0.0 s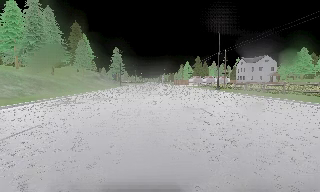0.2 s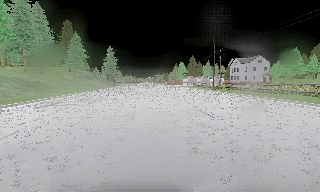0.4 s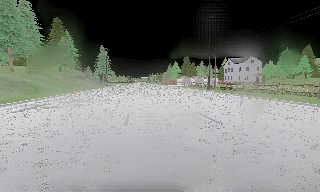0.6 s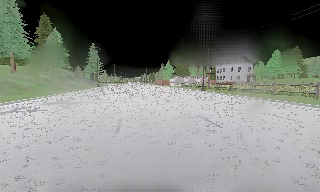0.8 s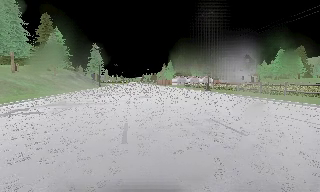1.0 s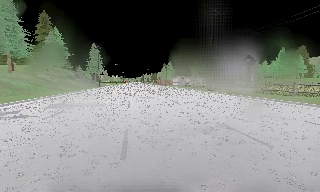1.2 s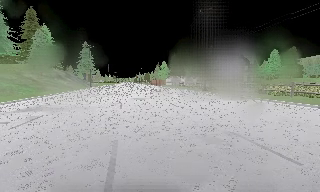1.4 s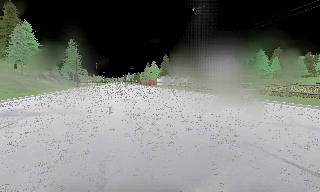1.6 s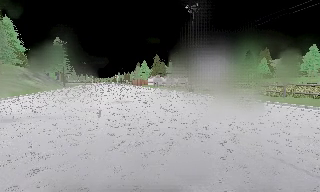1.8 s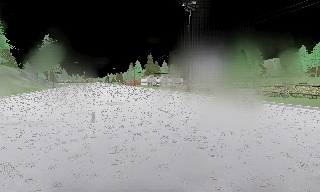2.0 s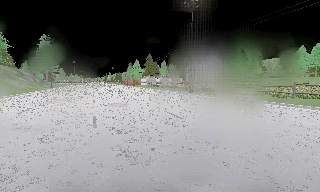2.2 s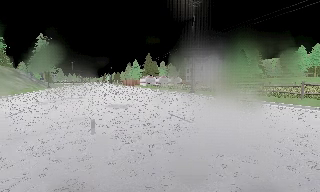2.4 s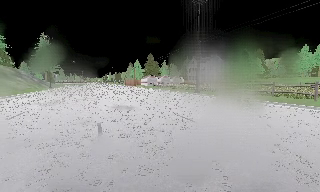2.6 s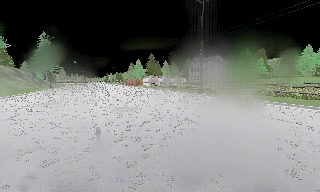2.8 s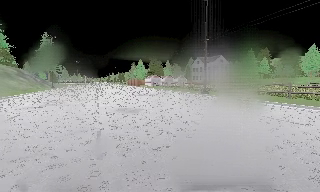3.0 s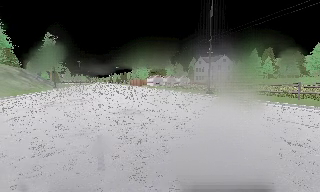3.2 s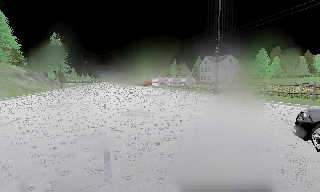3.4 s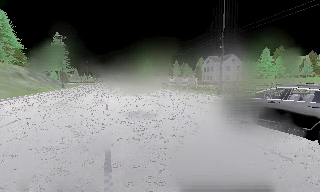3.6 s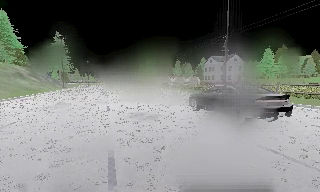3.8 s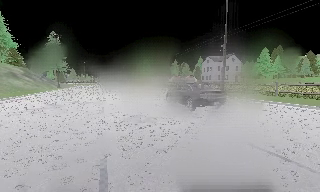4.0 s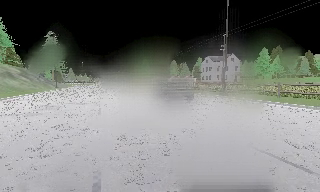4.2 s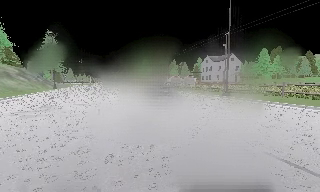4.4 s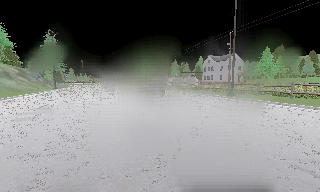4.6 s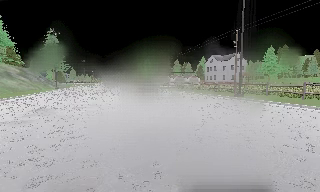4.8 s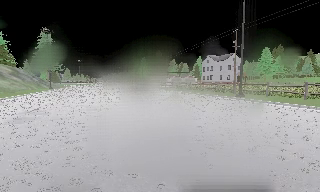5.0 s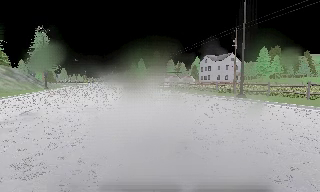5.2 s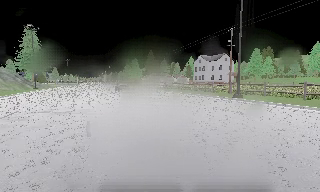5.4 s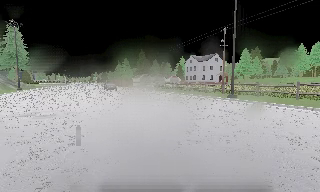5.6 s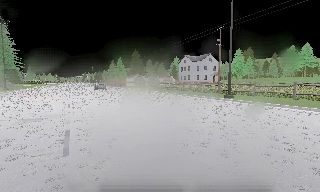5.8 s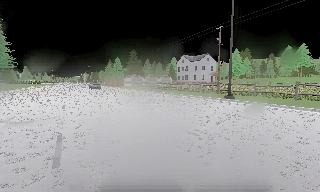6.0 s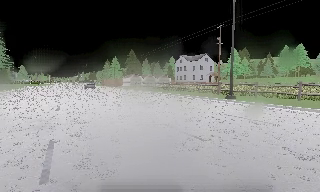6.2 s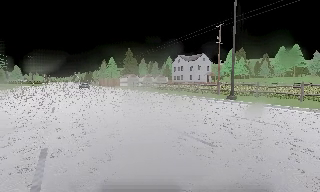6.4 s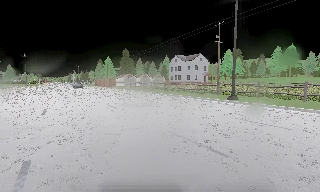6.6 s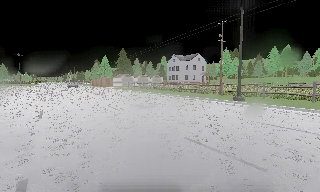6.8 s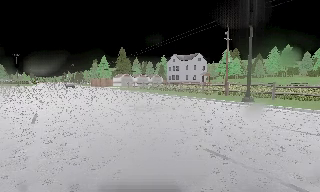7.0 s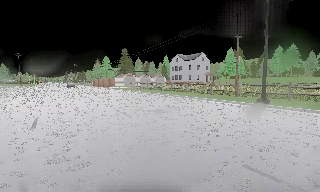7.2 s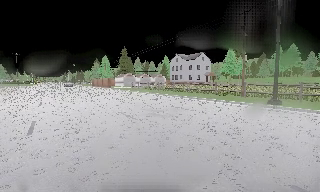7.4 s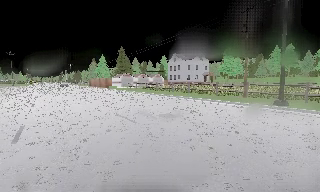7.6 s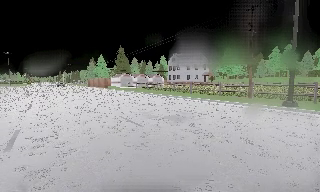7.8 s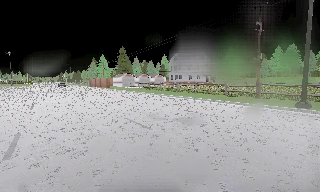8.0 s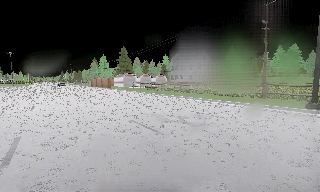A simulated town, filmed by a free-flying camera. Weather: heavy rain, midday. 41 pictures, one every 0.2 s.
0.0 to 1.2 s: The camera travels forward, about 5 m, so what stands in front looms larger.
1.2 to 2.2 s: The camera pans to its right, which is clockwise from overhead, by about 10 degrees. It travels forward and to its left, about 4.5 m, so what stands in front looms larger.
2.2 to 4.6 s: The camera travels forward, about 6 m, so what stands in front looms larger.
4.6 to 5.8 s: The camera pans to its right, which is clockwise from overhead, by about 10 degrees. It travels forward, about 3 m, so what stands in front looms larger.
5.8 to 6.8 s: The camera travels forward and to its left, about 3 m, so what stands in front looms larger. It gains speed.
6.8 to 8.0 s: The camera travels forward and to its left, about 3.5 m, so what stands in front looms larger. It loses speed.
The film runs forward here.
